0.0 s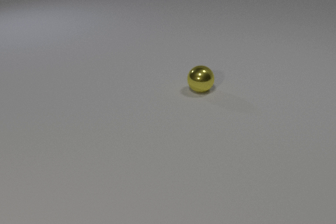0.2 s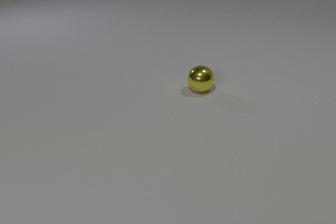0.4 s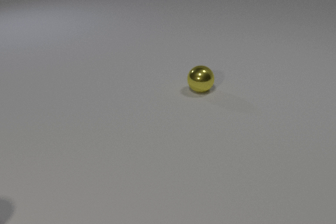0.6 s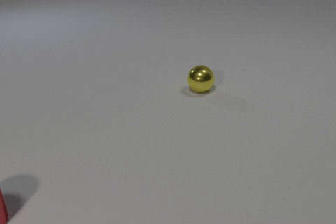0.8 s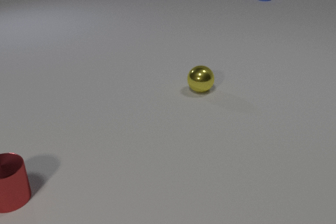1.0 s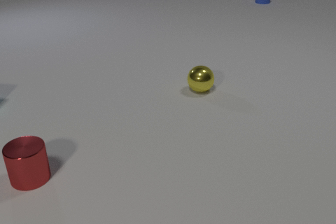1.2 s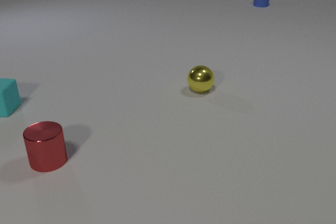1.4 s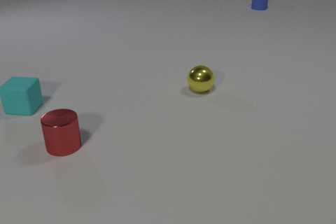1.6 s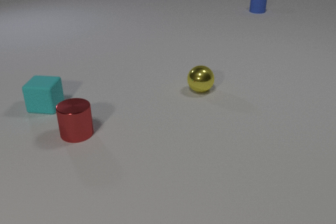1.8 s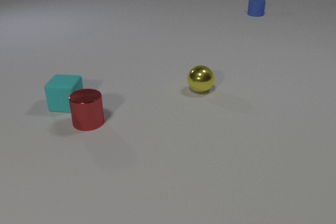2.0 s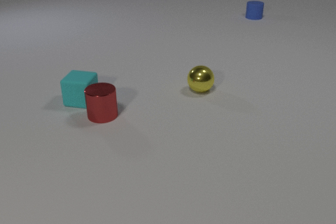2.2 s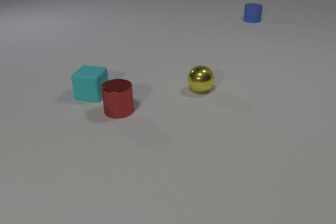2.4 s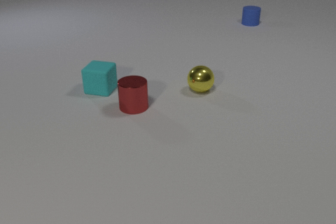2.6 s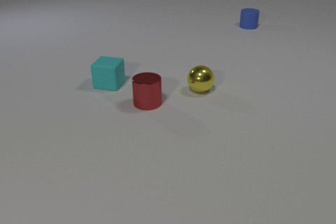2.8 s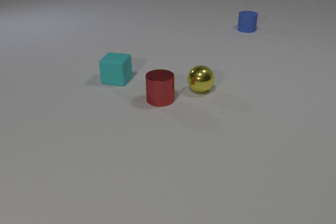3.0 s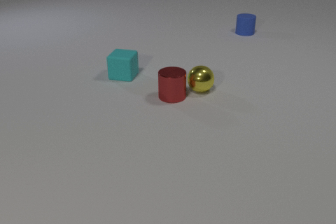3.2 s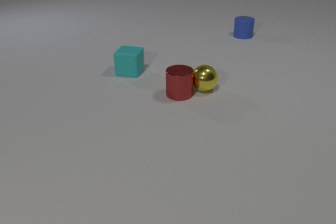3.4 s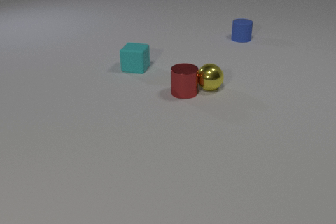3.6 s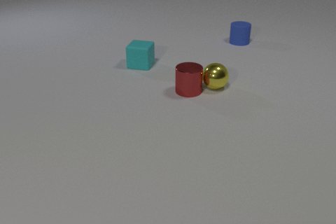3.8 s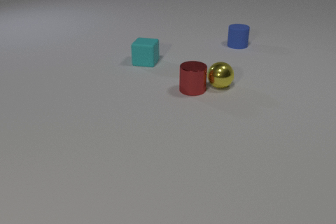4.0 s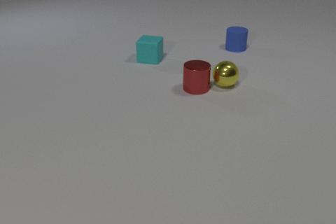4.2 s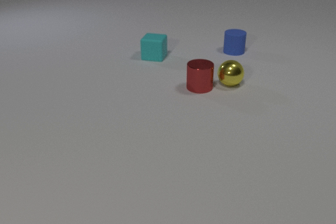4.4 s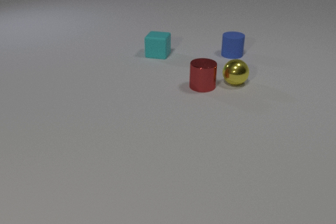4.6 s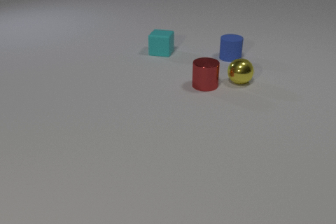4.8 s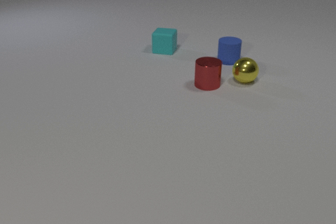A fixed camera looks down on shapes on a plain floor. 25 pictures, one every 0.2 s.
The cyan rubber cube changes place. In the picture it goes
to the right.
The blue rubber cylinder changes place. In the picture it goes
toward the camera.
0.0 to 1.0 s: The red metal cylinder comes in at the left edge, slides away from the camera and to the right. The blue rubber cylinder comes in at the top edge, slides toward the camera.
1.0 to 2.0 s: The red metal cylinder slides away from the camera and to the right. The cyan rubber cube comes in at the left edge, slides to the right. The blue rubber cylinder slides toward the camera. The red metal cylinder and the cyan rubber cube collide.
2.0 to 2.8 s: The red metal cylinder slides to the right and away from the camera. The cyan rubber cube slides away from the camera and to the right. The blue rubber cylinder slides toward the camera.
2.8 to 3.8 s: The red metal cylinder slides to the right and away from the camera. The cyan rubber cube slides away from the camera and to the right. The yellow metal sphere rolls to the right and away from the camera. The blue rubber cylinder slides toward the camera. The red metal cylinder and the yellow metal sphere collide.
3.8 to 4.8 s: The red metal cylinder slides to the right and away from the camera. The cyan rubber cube slides away from the camera and to the right. The yellow metal sphere rolls to the right and away from the camera. The blue rubber cylinder slides toward the camera.
Are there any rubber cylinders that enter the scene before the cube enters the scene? yes.
What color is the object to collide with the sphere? red.
What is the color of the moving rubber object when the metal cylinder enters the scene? blue.
